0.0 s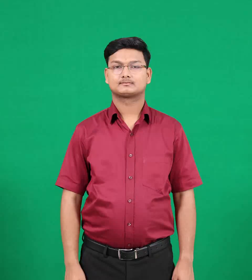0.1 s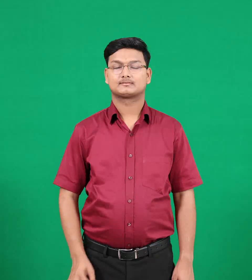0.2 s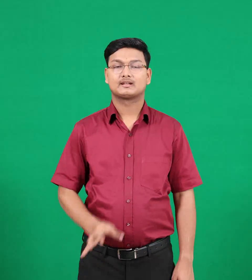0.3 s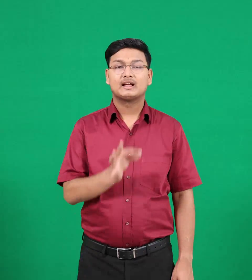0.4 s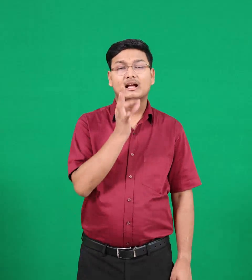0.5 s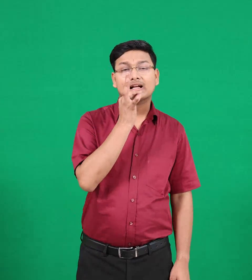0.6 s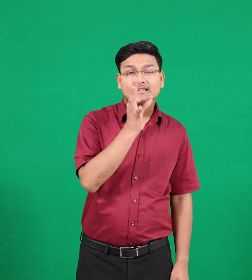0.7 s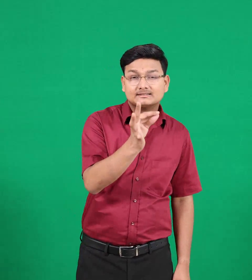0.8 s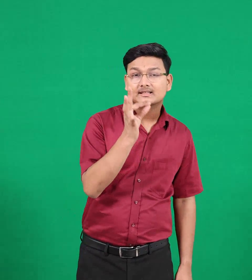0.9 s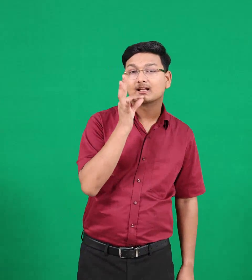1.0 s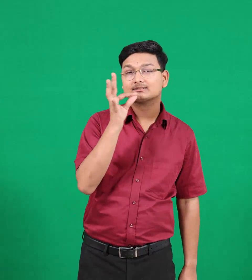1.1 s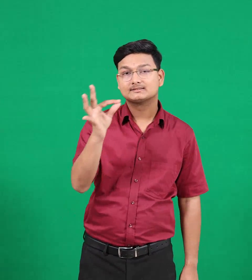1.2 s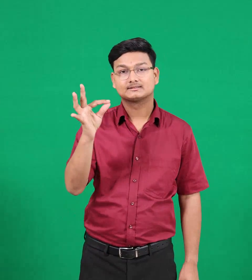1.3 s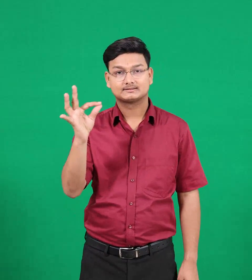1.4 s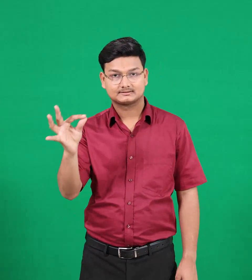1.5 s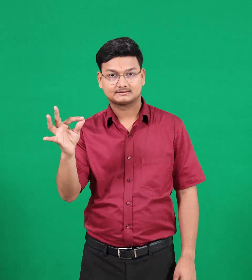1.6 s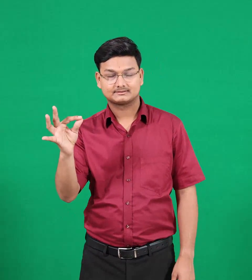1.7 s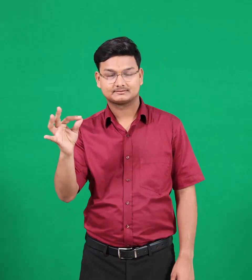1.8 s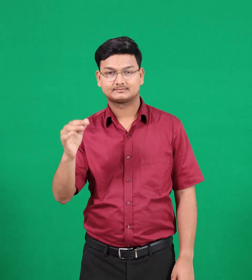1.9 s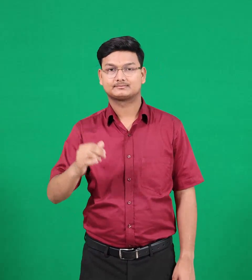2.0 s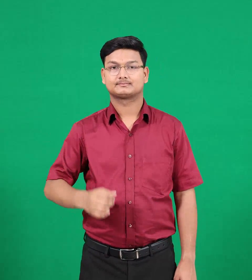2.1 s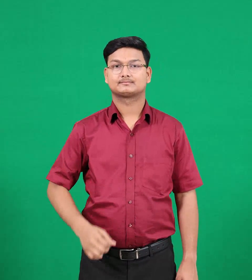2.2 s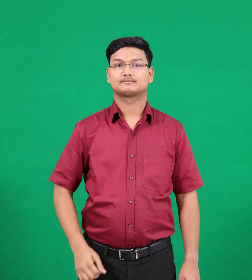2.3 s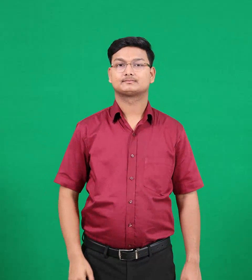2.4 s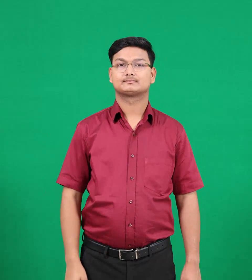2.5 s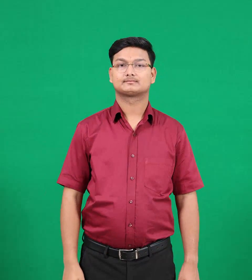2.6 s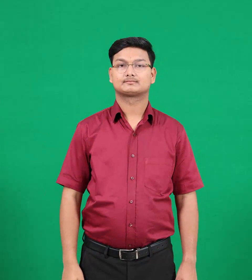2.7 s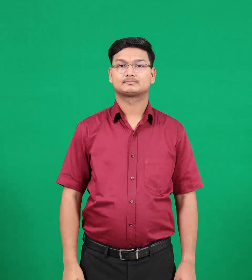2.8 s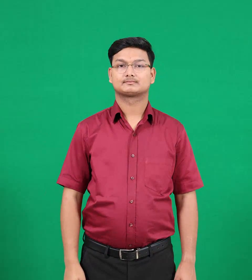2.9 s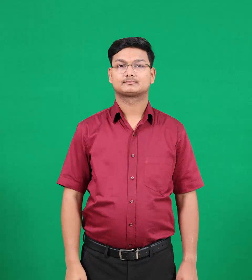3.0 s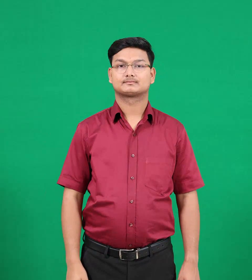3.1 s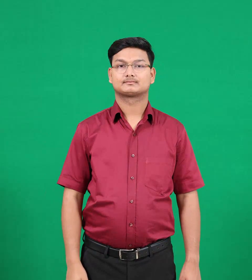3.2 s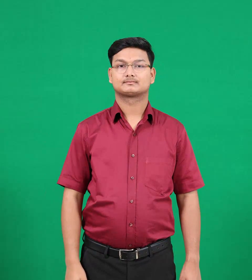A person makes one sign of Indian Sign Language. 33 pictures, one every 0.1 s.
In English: asks
